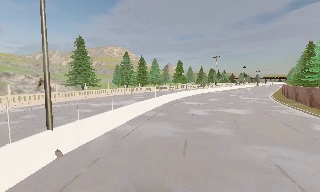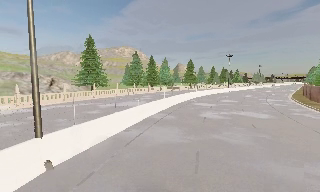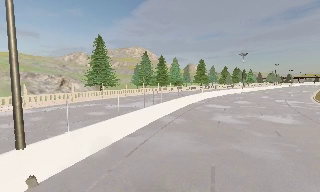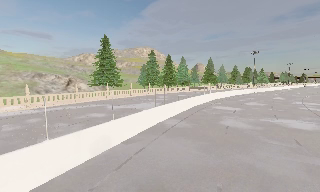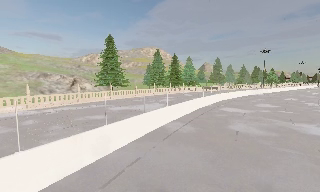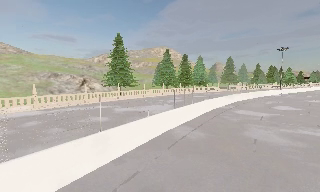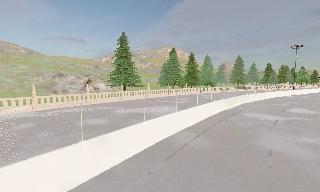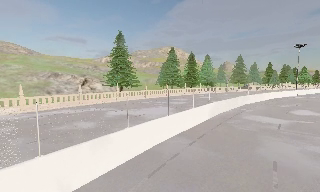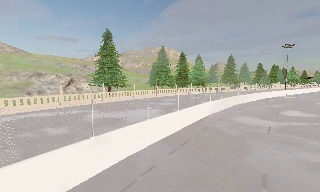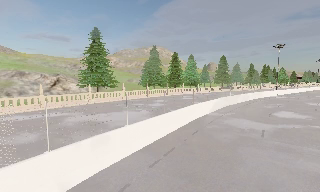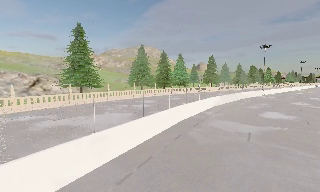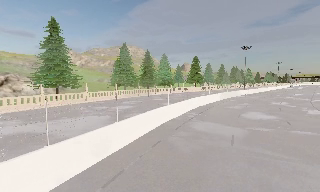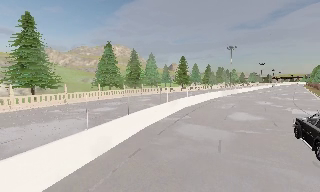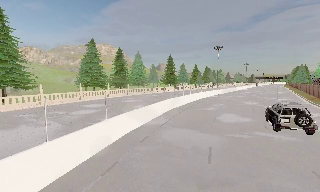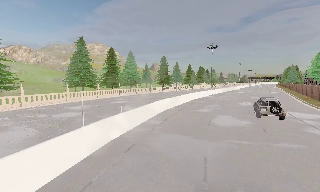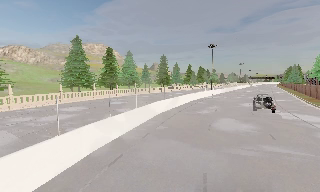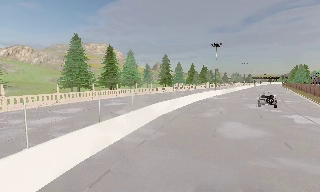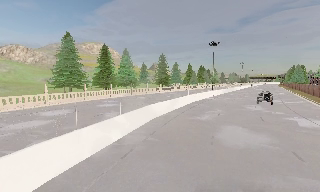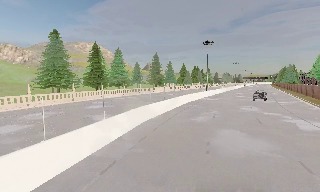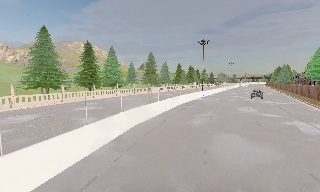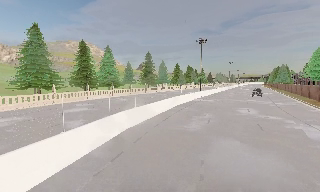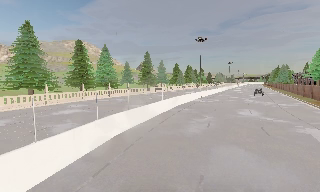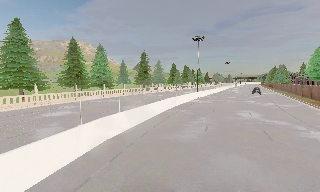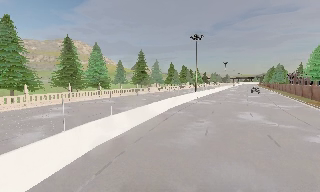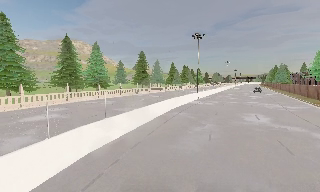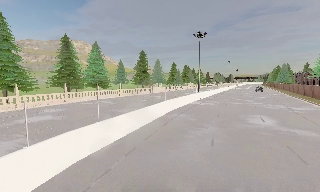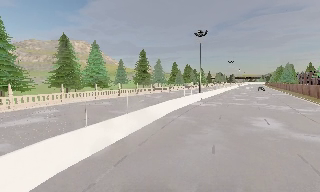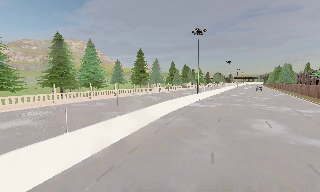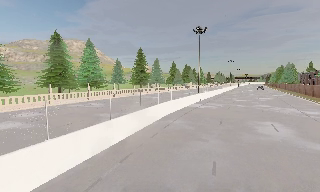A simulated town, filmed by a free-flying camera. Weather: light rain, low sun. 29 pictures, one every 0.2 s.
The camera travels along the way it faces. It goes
forward.
0.0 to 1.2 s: The camera pans to its left, which is counterclockwise from overhead, by about 20 degrees. It travels forward, about 7 m, so what stands in front looms larger.
1.2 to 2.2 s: The camera pans to its right, which is clockwise from overhead, by about 15 degrees. It travels forward and to its right, about 6 m, so what stands in front looms larger.
2.2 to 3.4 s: The camera pans to its right, which is clockwise from overhead, by about 10 degrees. It travels forward, about 7 m, so what stands in front looms larger.
3.4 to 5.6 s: The camera travels forward, about 10 m, so what stands in front looms larger.
The film runs forward here.
